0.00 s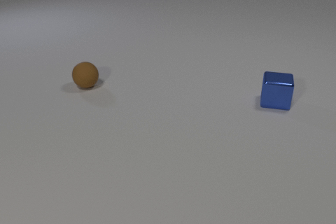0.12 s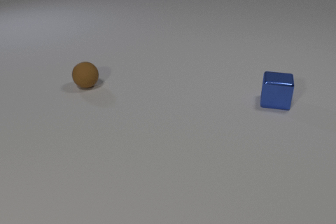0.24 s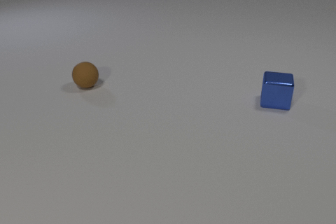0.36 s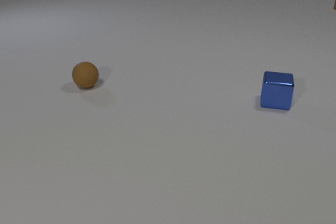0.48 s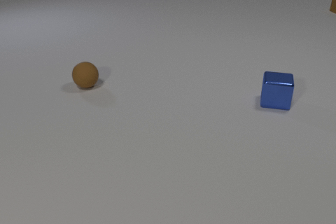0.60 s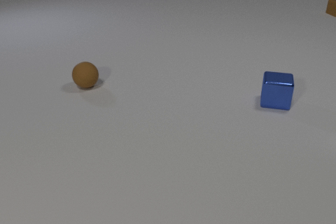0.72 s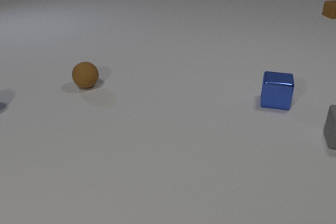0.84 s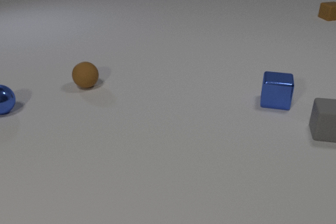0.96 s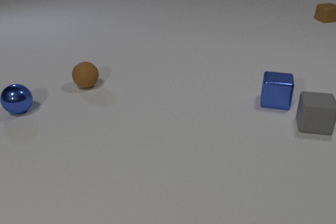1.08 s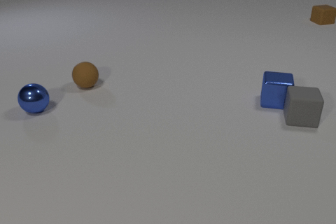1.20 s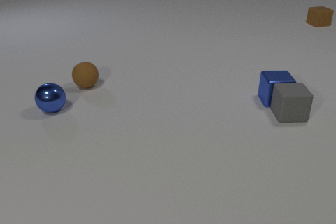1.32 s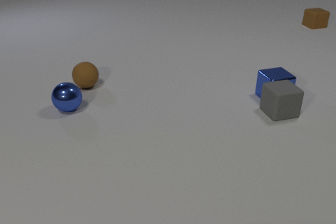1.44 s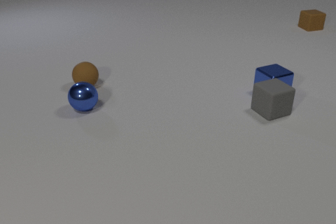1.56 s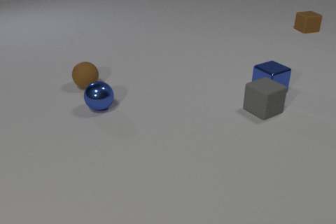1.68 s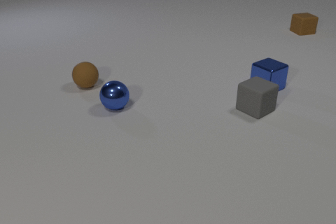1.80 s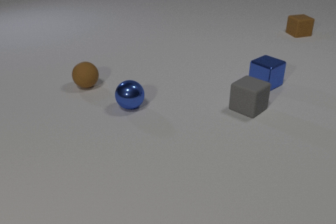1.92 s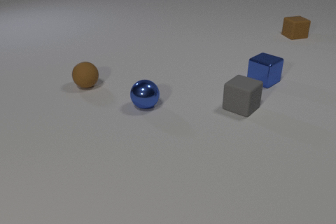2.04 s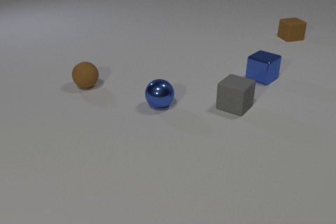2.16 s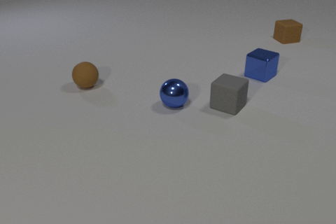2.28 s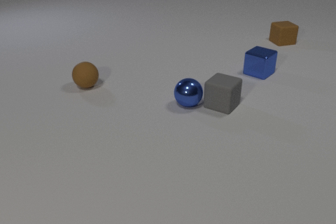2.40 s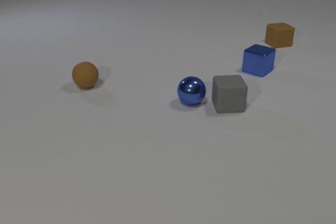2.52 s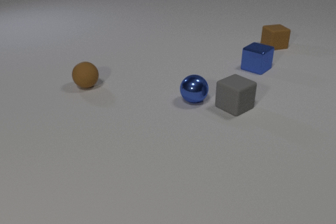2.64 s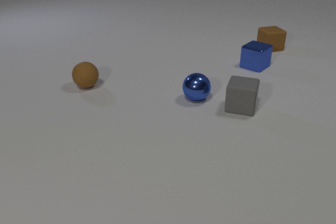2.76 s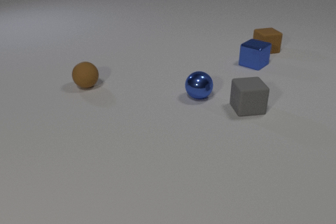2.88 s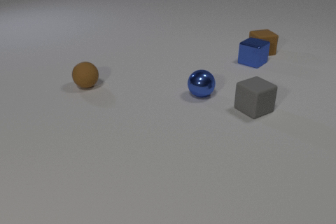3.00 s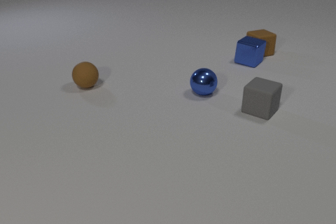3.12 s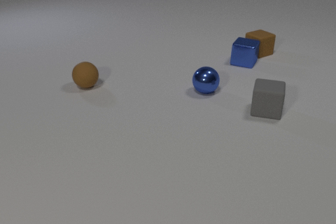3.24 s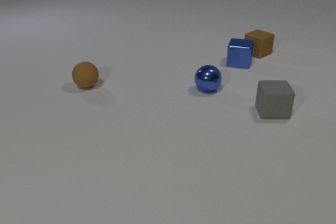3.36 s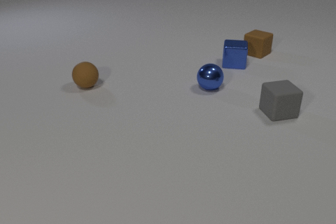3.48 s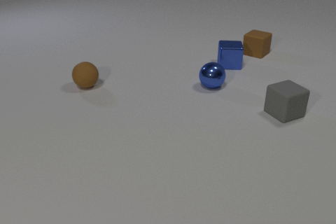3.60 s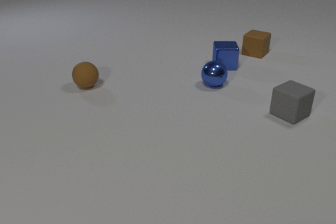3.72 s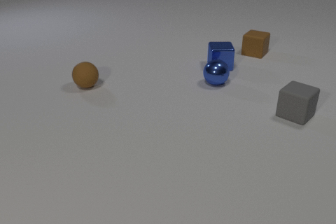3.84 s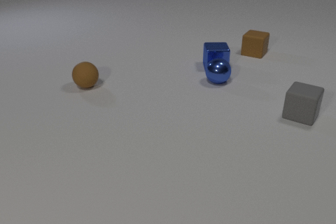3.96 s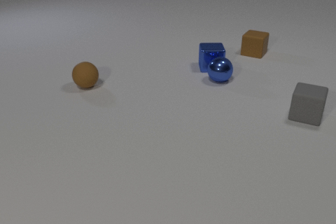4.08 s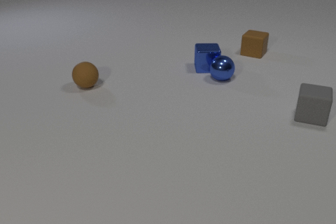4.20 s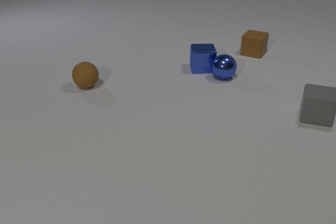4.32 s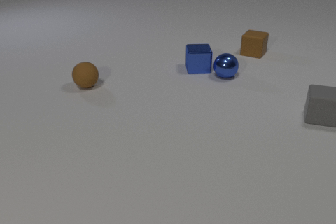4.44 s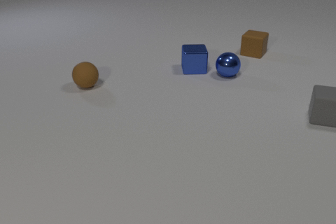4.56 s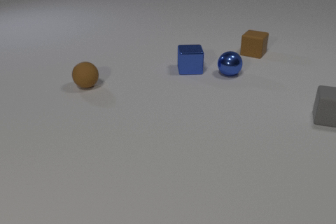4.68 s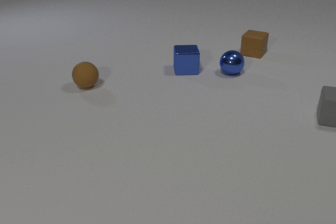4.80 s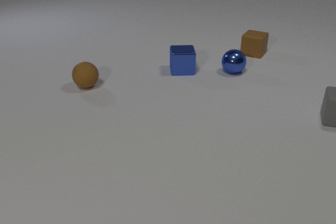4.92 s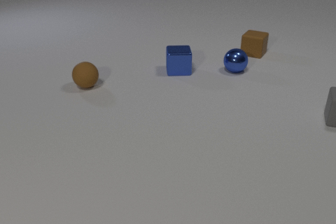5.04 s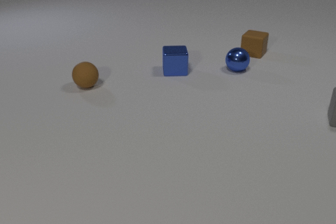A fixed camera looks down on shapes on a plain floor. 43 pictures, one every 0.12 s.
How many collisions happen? 4.
What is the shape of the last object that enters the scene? sphere.
What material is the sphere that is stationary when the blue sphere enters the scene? rubber.
0.00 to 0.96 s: The gray rubber cube comes in at the right edge, slides to the left and away from the camera. The brown rubber cube comes in at the right edge, slides toward the camera. The blue metal sphere comes in at the left edge, rolls to the right.
0.96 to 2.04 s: The gray rubber cube slides to the left. The blue metal cube slides away from the camera, spins counterclockwise seen from above by about 60 degrees, its near face sliding to the right. The brown rubber cube slides toward the camera and to the left. The blue metal sphere rolls to the right. The gray rubber cube and the blue metal cube collide.
2.04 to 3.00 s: The gray rubber cube slides to the right. The blue metal cube slides away from the camera. The brown rubber cube slides toward the camera and to the left. The blue metal sphere rolls to the right and away from the camera. The gray rubber cube and the blue metal sphere collide. The blue metal cube and the brown rubber cube collide.
3.00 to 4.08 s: The gray rubber cube slides to the right. The blue metal cube slides to the left and toward the camera, spins counterclockwise seen from above by about 30 degrees, its near face sliding to the right. The brown rubber cube slides to the left, spins counterclockwise seen from above by about 45 degrees, its near face sliding to the right. The blue metal sphere rolls away from the camera and to the right.
4.08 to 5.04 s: The gray rubber cube slides to the right. The blue metal cube slides to the left. The blue metal sphere rolls away from the camera and to the right. The blue metal cube and the blue metal sphere collide.
